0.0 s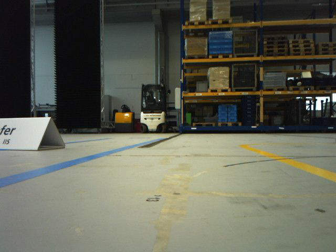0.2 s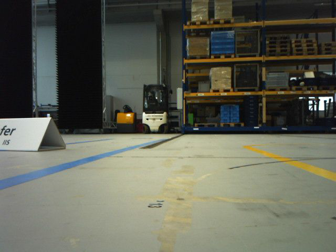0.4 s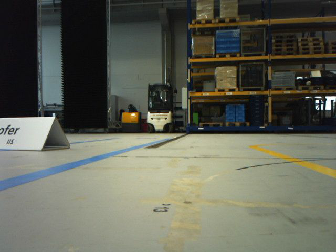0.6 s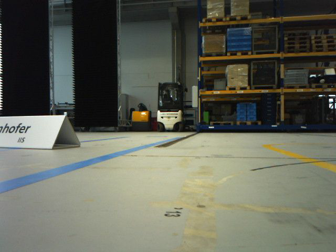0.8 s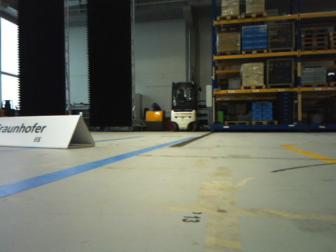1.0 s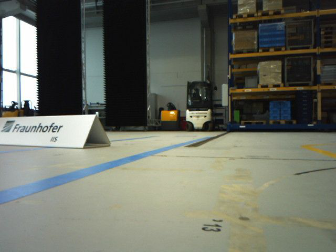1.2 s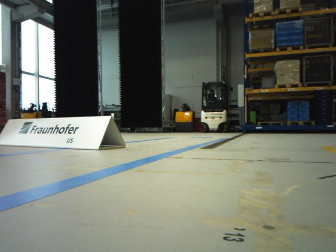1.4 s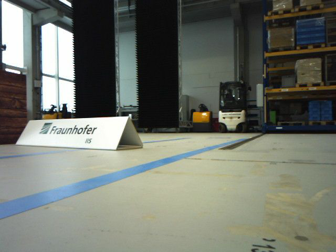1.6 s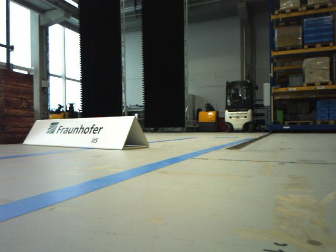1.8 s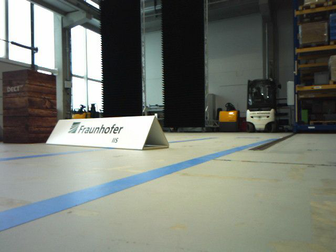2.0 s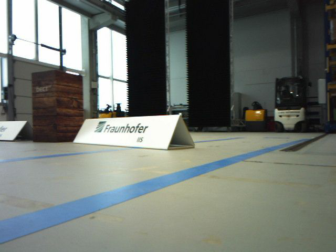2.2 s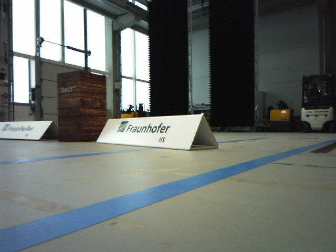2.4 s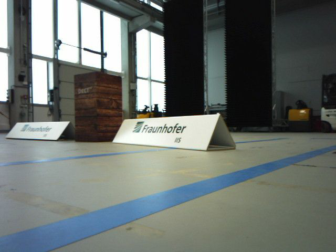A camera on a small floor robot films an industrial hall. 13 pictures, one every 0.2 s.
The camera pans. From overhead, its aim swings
counterclockwise.
The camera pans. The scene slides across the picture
to the right.
0.0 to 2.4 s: The camera swings to its left by about 30 degrees, and the scene slides to the right. It travels forward, about 0.5 m.
The film runs forward here.
